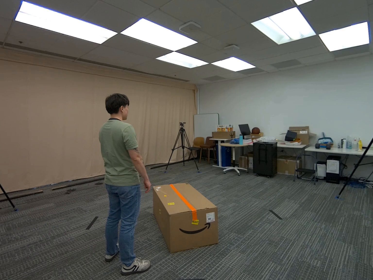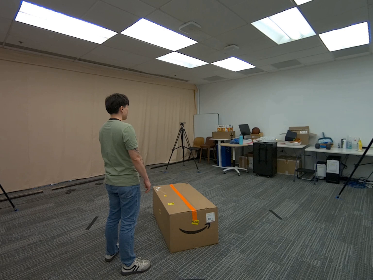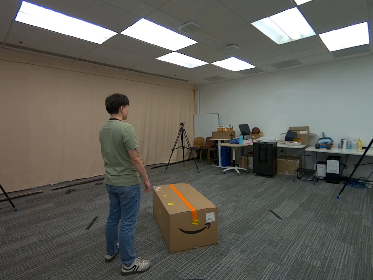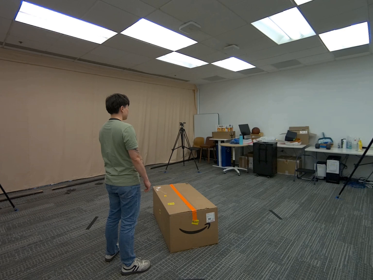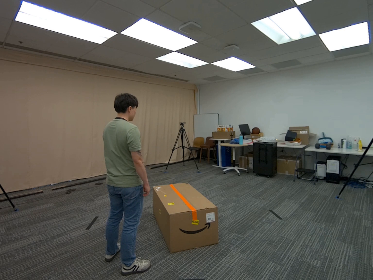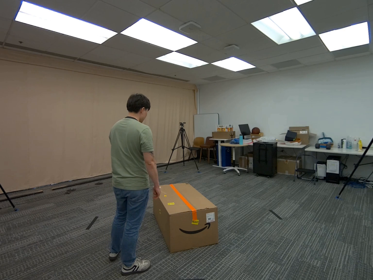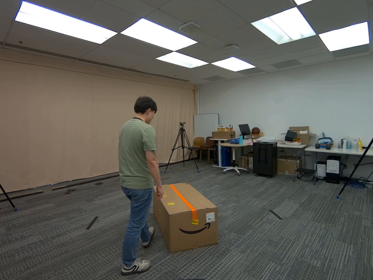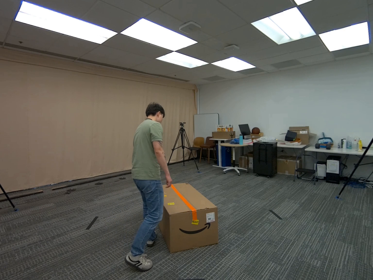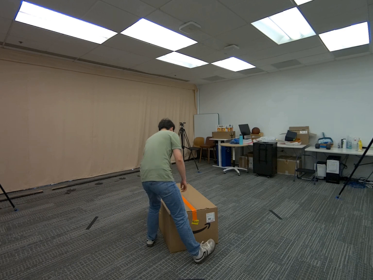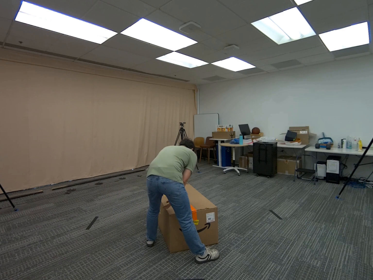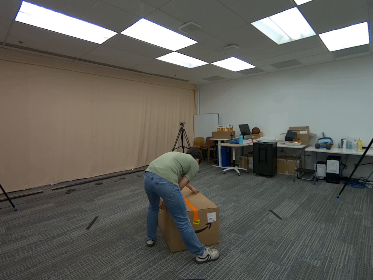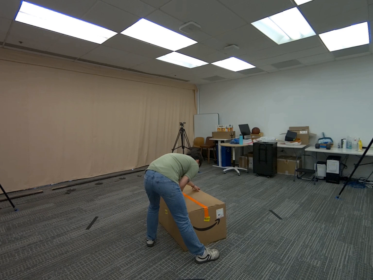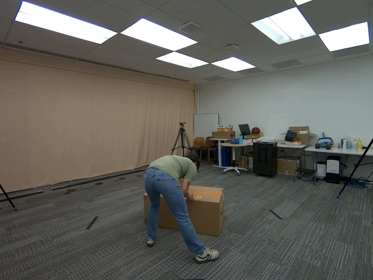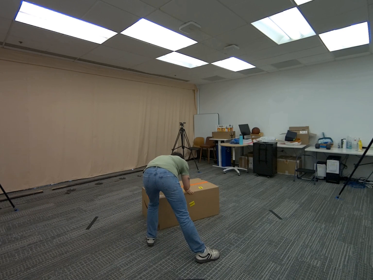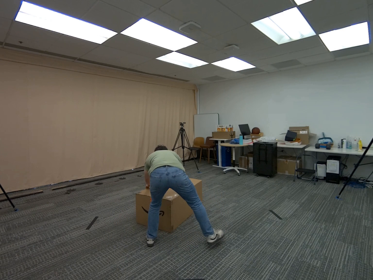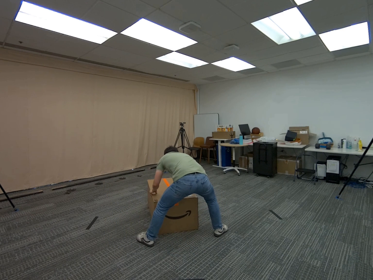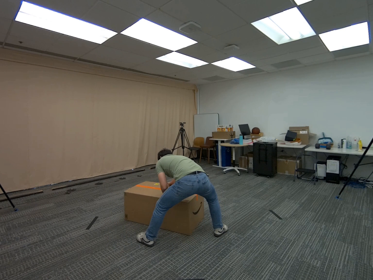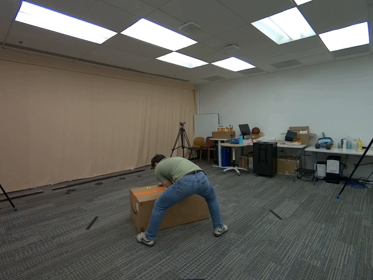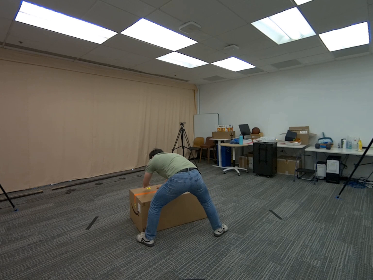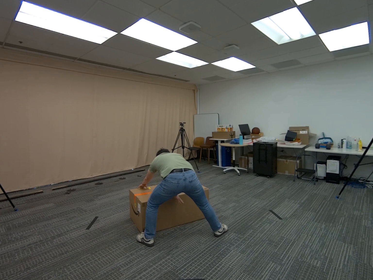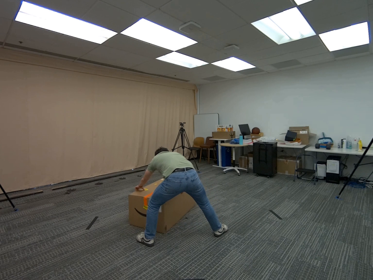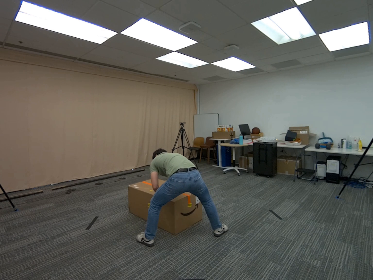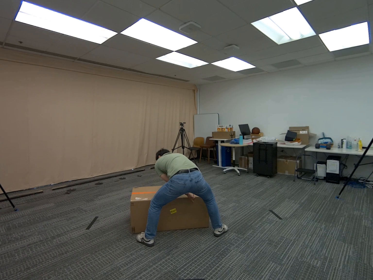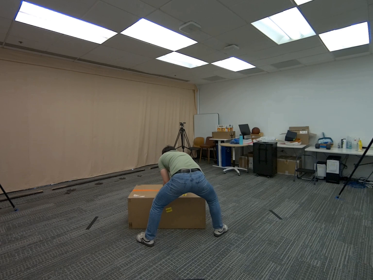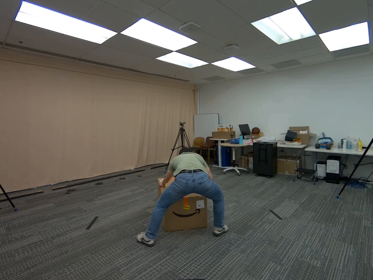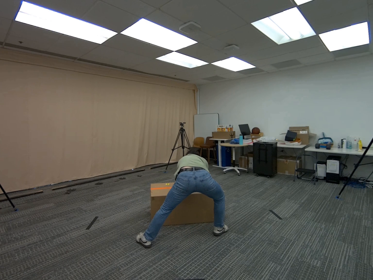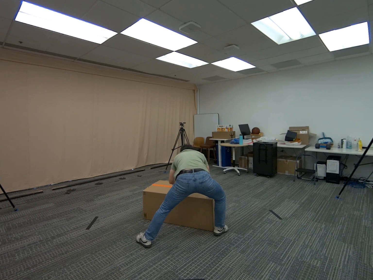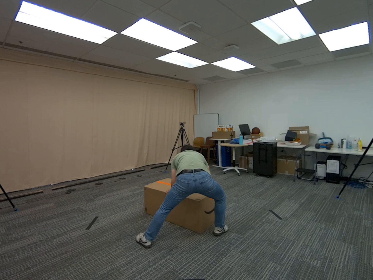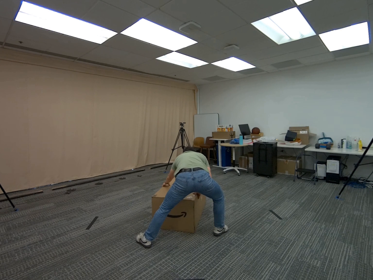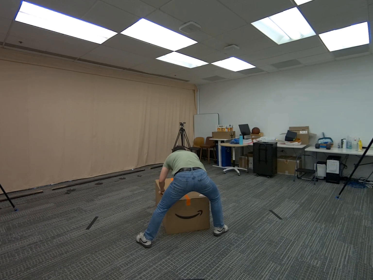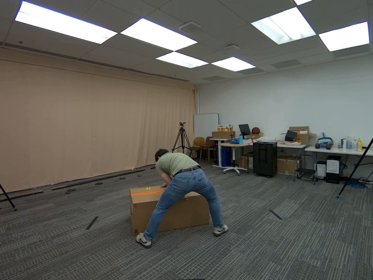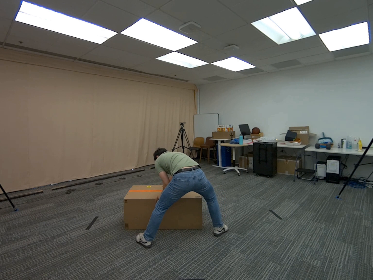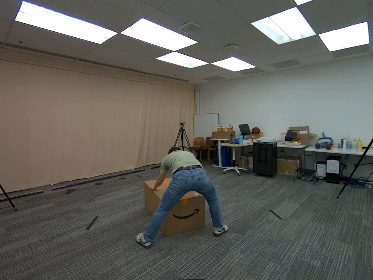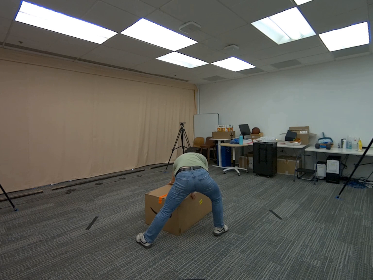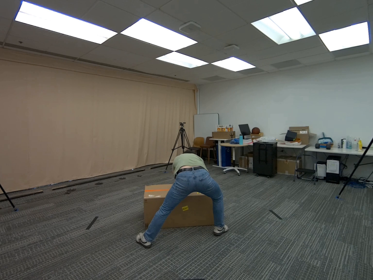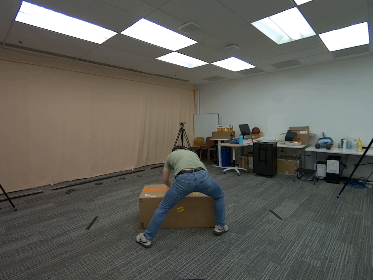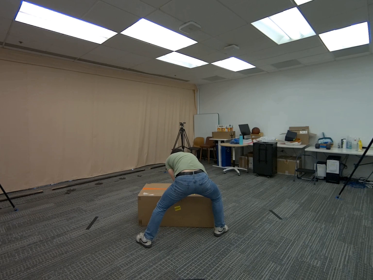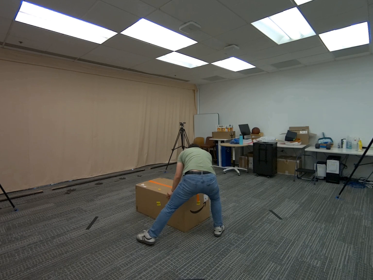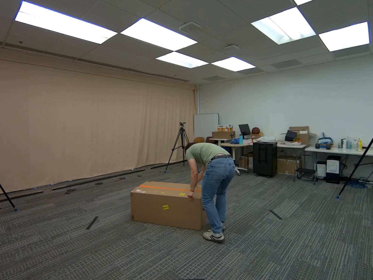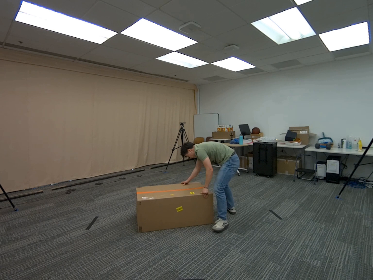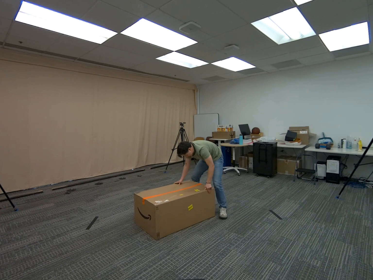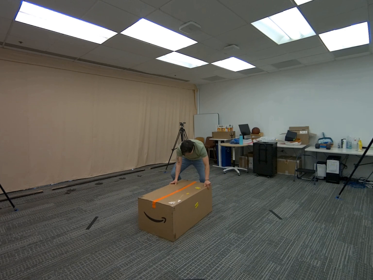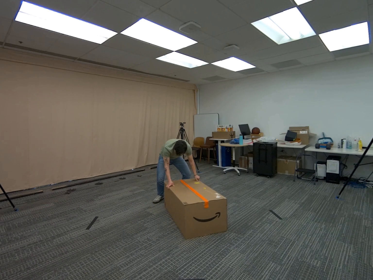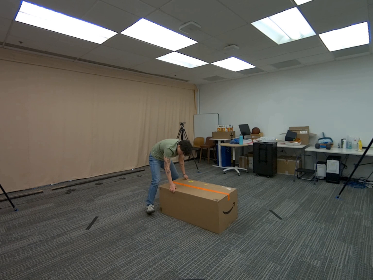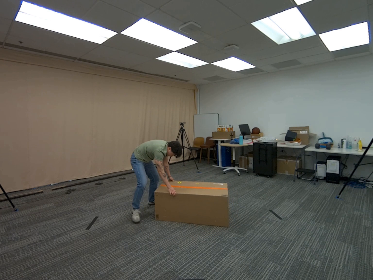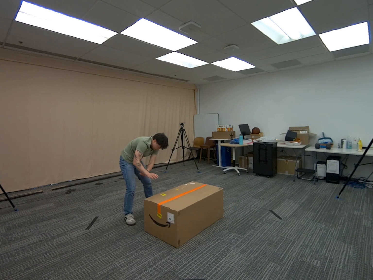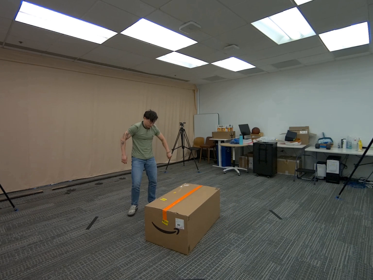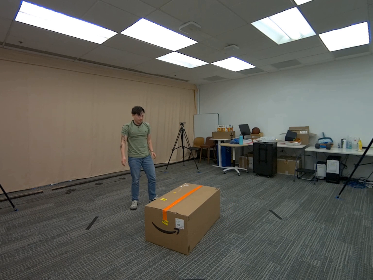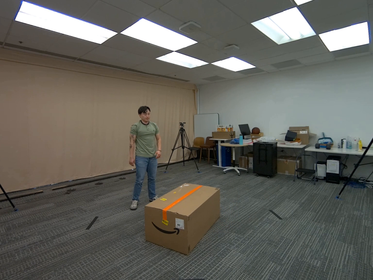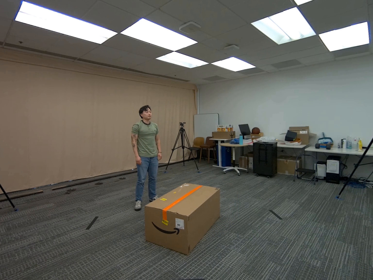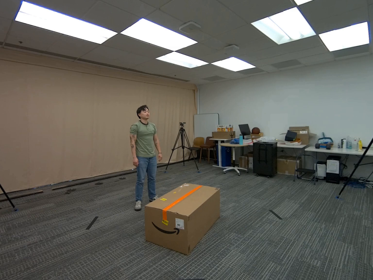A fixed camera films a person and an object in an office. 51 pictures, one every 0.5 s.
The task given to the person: Walk to the giant cardboard box and place both hands on it. Keeping the box on the ground, rotate it in place without lifting it. Continue rotating the box until you are finished.
